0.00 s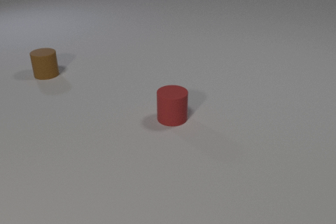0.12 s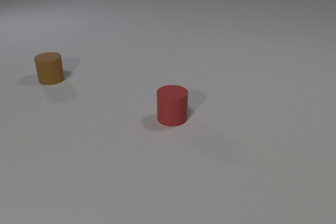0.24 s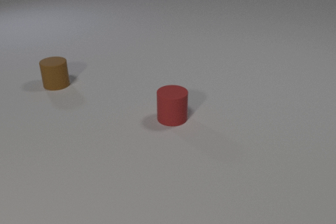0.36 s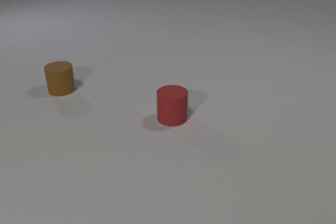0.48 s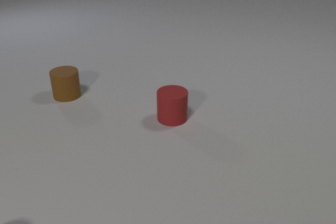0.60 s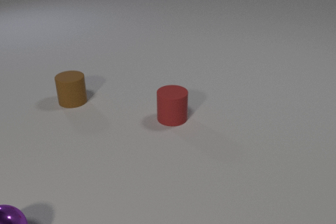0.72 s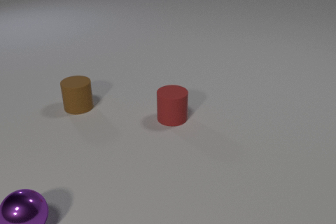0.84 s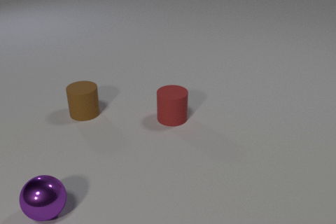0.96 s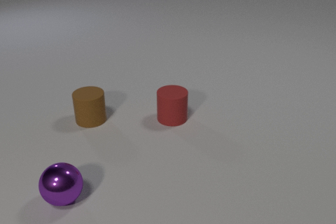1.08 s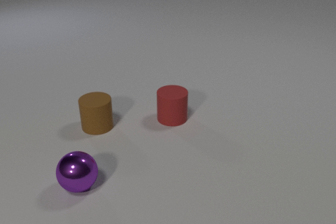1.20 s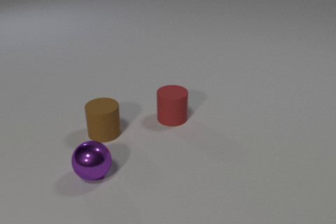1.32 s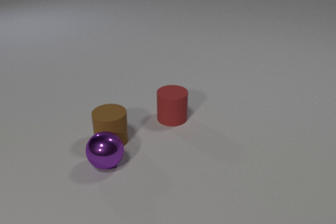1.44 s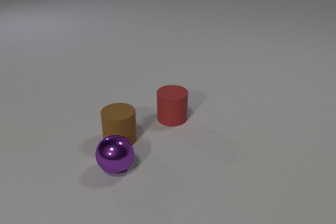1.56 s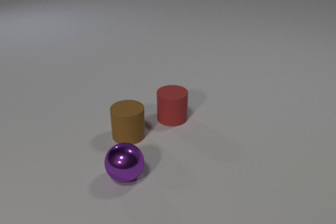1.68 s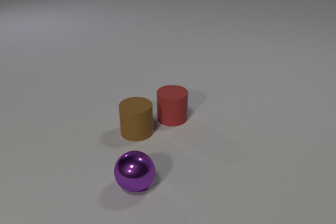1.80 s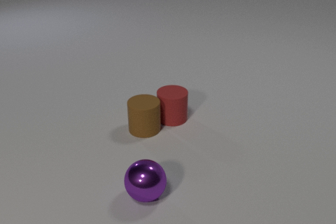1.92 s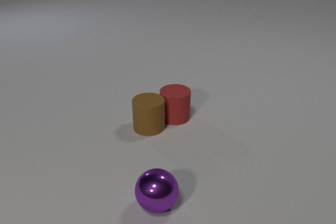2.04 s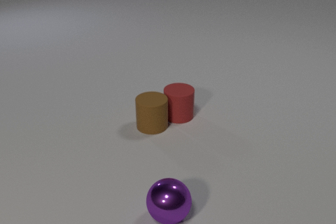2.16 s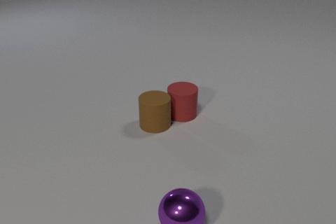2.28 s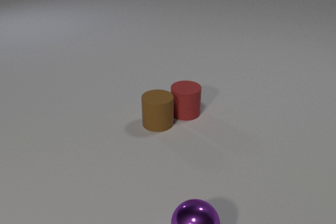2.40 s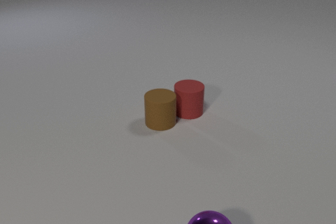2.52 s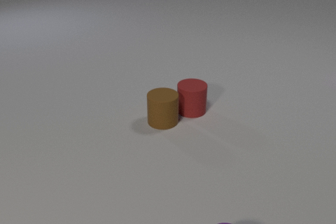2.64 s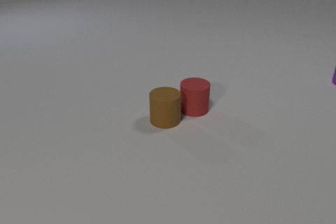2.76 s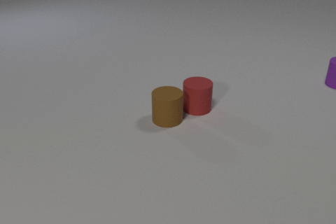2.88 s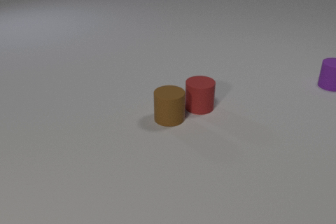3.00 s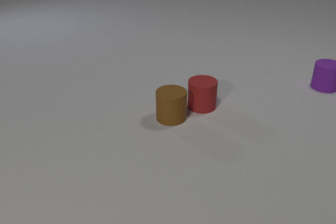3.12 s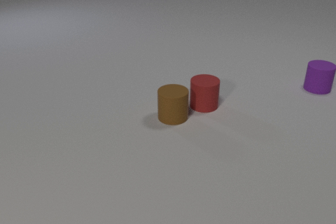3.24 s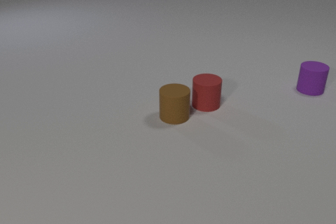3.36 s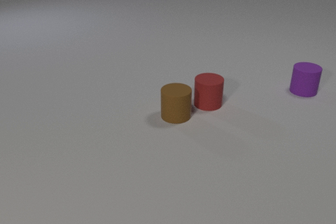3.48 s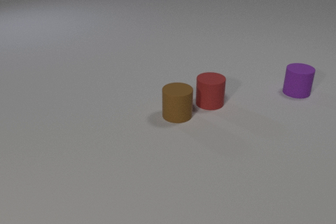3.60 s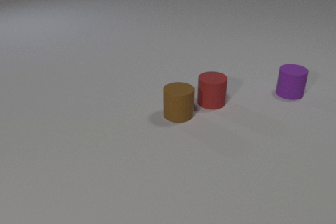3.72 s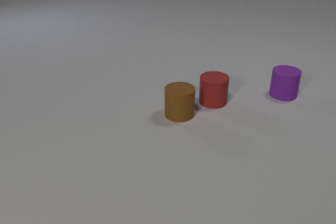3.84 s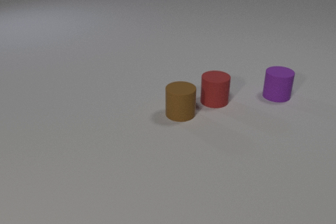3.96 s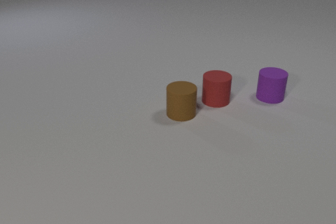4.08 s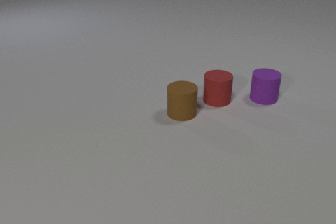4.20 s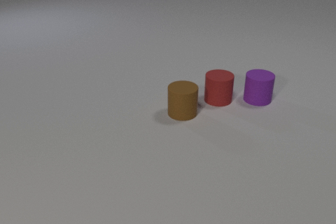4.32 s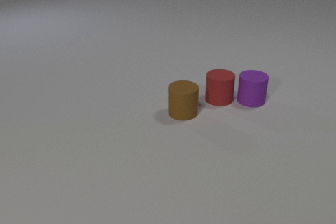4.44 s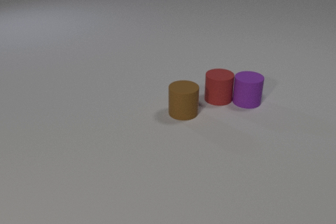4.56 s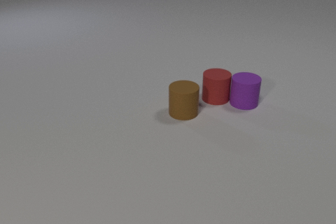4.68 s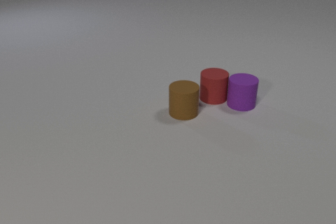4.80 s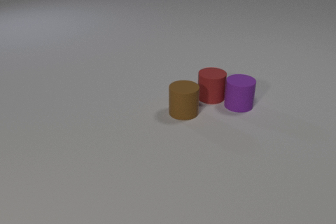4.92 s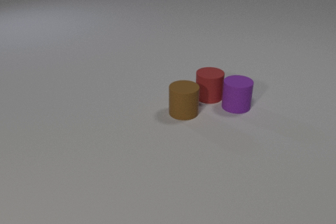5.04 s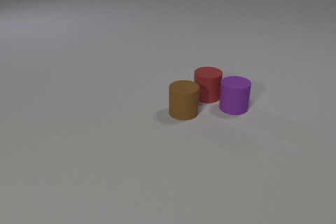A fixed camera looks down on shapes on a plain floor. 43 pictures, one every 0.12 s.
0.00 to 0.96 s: The purple metal sphere comes in at the bottom edge, rolls to the right and away from the camera. The brown rubber cylinder slides toward the camera.
0.96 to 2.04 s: The purple metal sphere rolls to the right. The brown rubber cylinder slides to the right. The red rubber cylinder slides to the right. The purple metal sphere and the brown rubber cylinder collide. The brown rubber cylinder and the red rubber cylinder collide.
2.04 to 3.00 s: The purple metal sphere rolls toward the camera and to the right, leaves at the bottom edge. The brown rubber cylinder slides to the right and away from the camera. The red rubber cylinder slides to the right and away from the camera. The purple rubber cylinder comes in at the right edge, slides to the left and toward the camera.
3.00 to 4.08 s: The brown rubber cylinder slides to the right and away from the camera. The red rubber cylinder slides to the right and away from the camera. The purple rubber cylinder slides to the left and toward the camera.
4.08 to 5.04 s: The red rubber cylinder slides to the left and away from the camera. The purple rubber cylinder slides to the left and toward the camera. The red rubber cylinder and the purple rubber cylinder collide.
What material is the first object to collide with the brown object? metal.
Are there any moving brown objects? yes.
How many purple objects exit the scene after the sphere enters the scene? 1.
